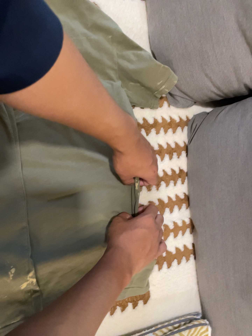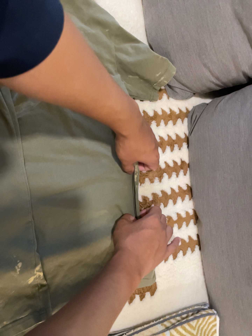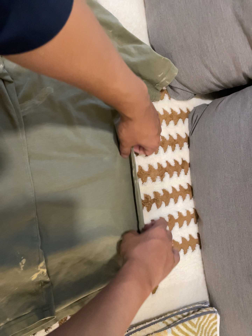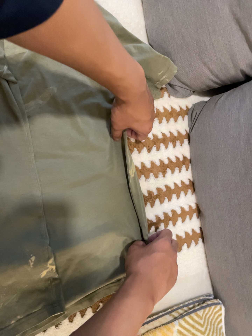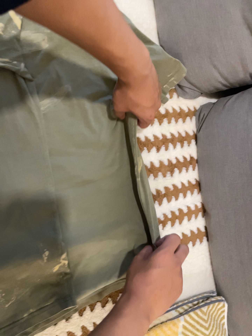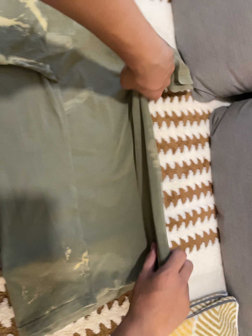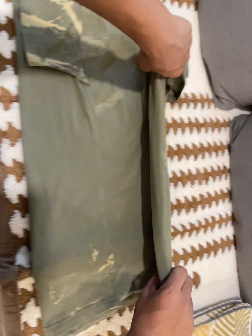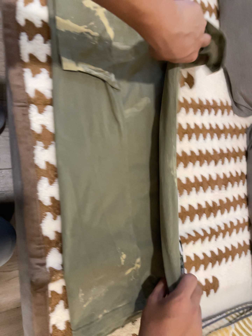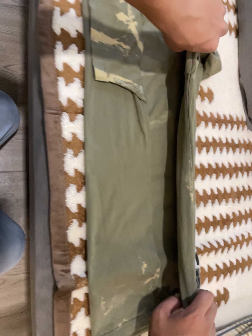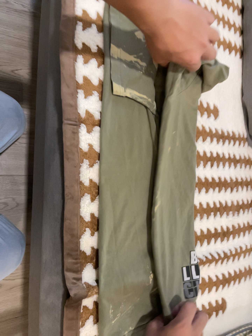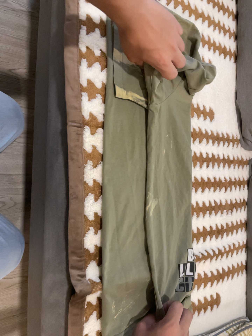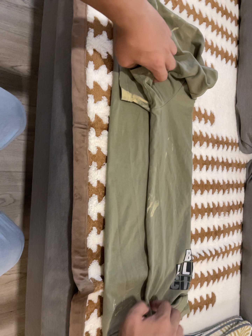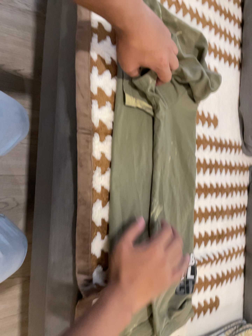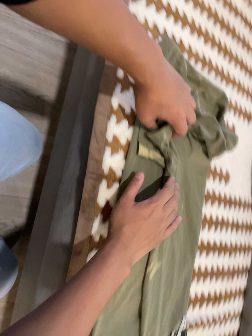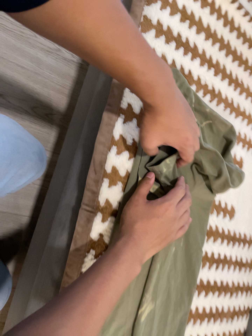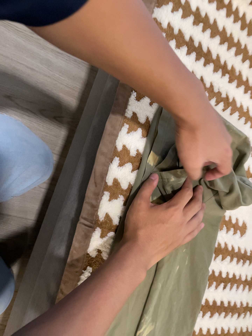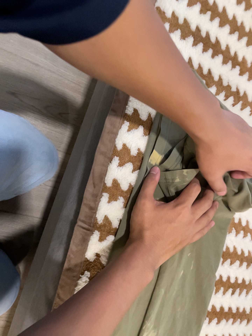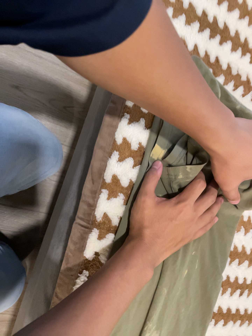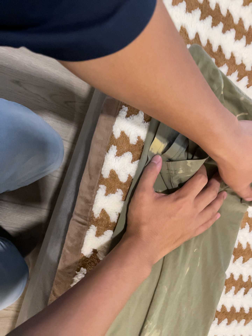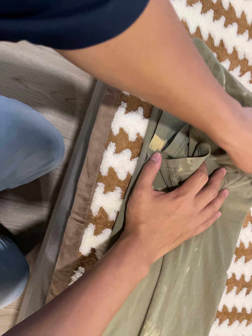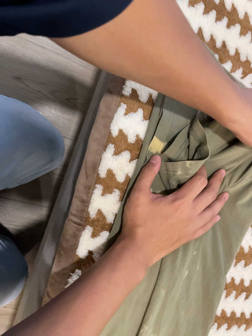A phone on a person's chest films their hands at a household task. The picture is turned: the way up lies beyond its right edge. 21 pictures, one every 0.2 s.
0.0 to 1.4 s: The camera travels to its left, about 22 cm, so close, fixed things drift to the right.
1.4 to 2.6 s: The camera travels to its left and toward the top of its view, about 18 cm. It rolls about its line of sight by about 15 degrees, and the scene rotates clockwise.
2.6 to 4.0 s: The camera pans to its left by about 15 degrees. It travels forward, to its right and toward the top of its view, about 16 cm, so what stands in front looms larger.
The film runs forward here.
